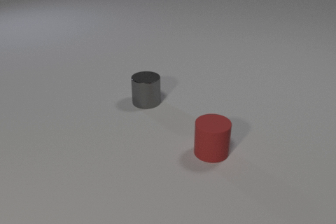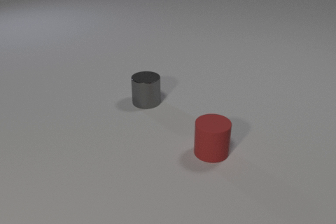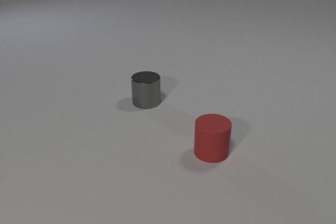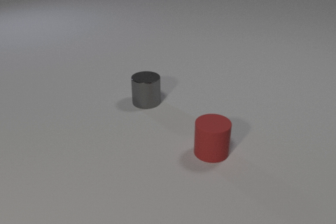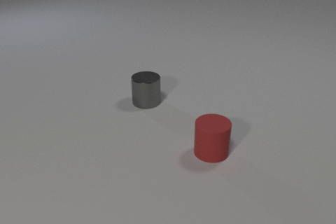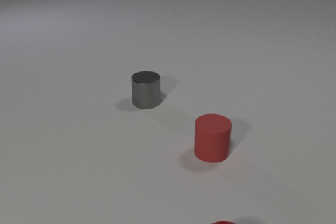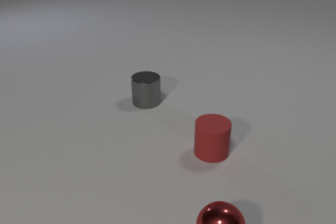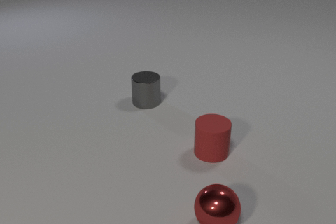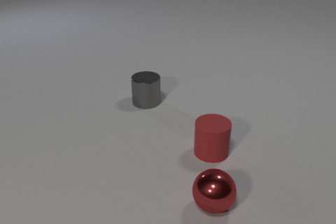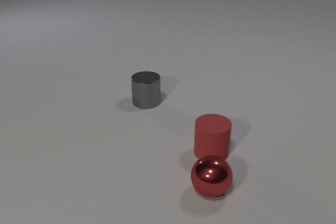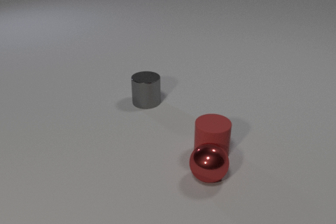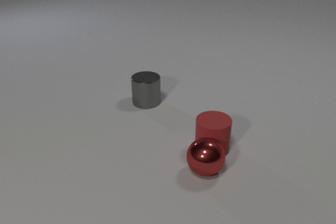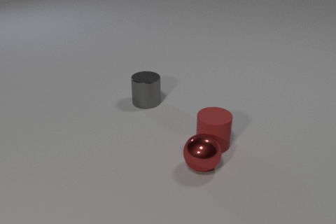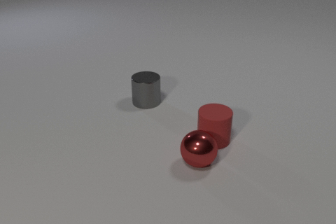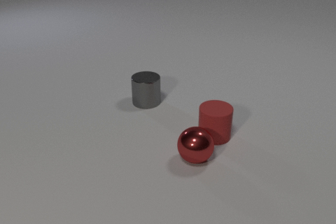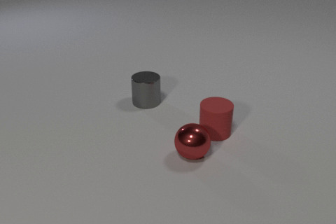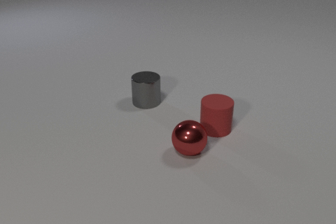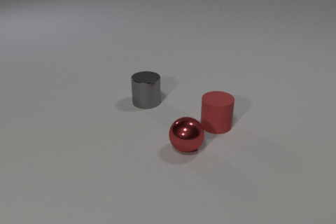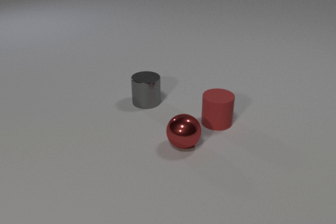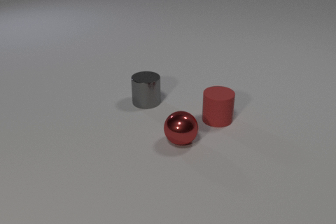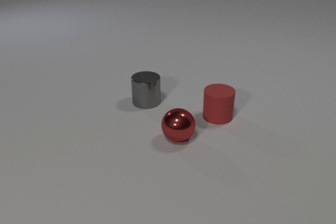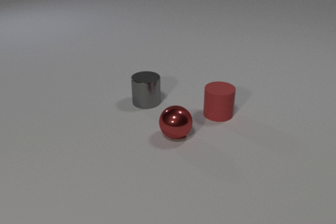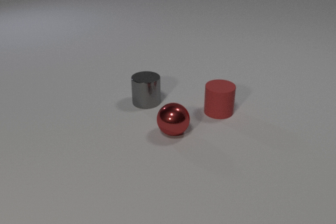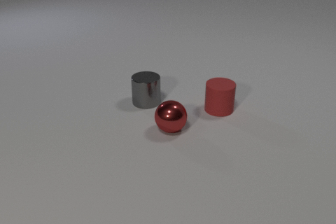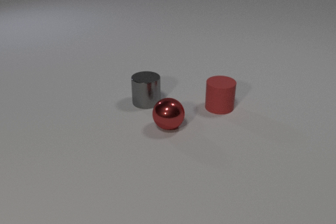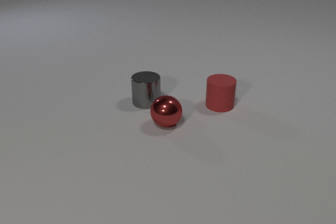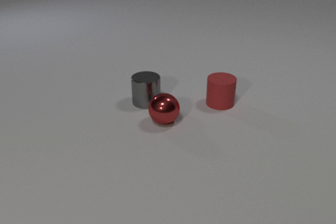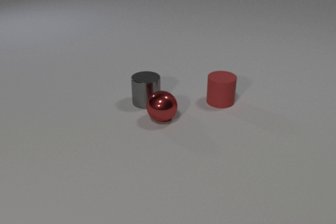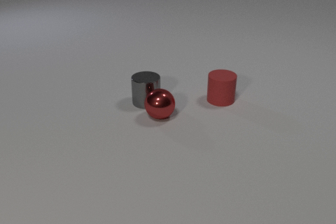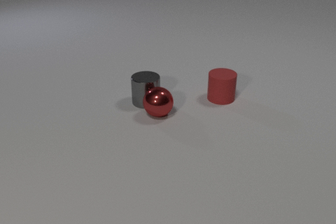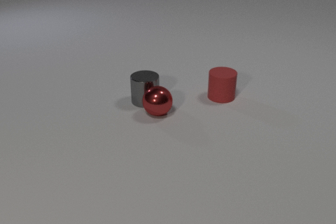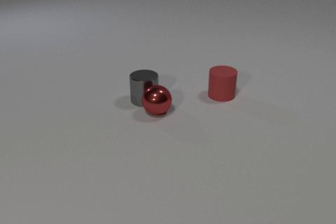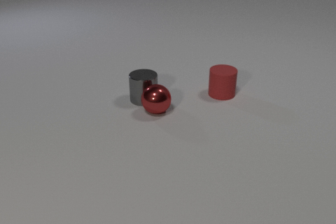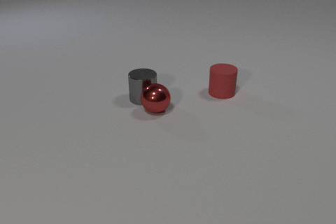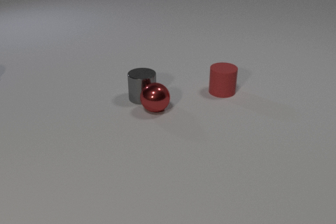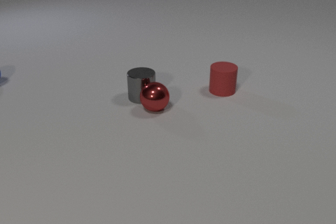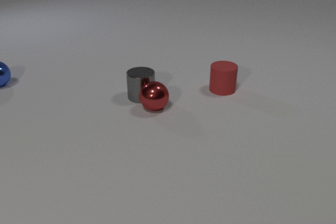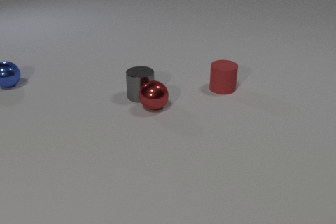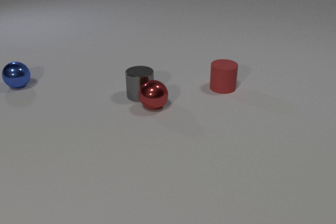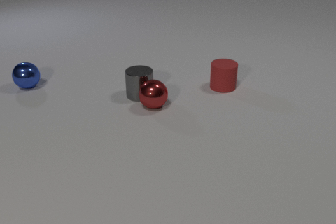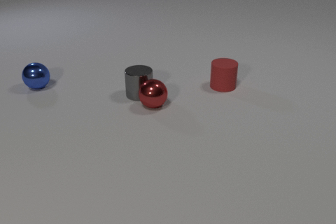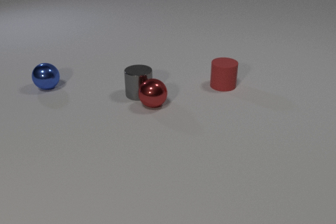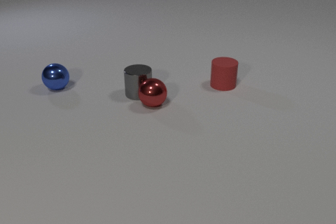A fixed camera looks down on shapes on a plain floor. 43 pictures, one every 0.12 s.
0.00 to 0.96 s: The red metal sphere comes in at the bottom edge, rolls away from the camera.
0.96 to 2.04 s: The red metal sphere rolls away from the camera. The red rubber cylinder slides away from the camera. The red metal sphere and the red rubber cylinder collide.
2.04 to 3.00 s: The red metal sphere rolls away from the camera and to the left. The red rubber cylinder slides away from the camera.
3.00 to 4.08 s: The red metal sphere rolls away from the camera. The red rubber cylinder slides away from the camera. The gray metal cylinder slides away from the camera. The red metal sphere and the gray metal cylinder collide.
4.08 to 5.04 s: The red metal sphere rolls away from the camera. The red rubber cylinder slides away from the camera. The gray metal cylinder slides away from the camera. The blue metal sphere comes in at the left edge, rolls to the right and toward the camera.
Are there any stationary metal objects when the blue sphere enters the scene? no.
What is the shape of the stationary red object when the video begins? cylinder.
What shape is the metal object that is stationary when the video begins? cylinder.
